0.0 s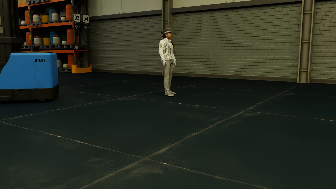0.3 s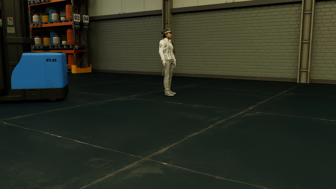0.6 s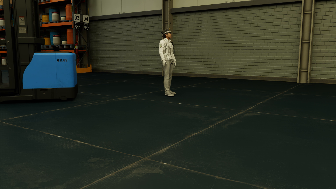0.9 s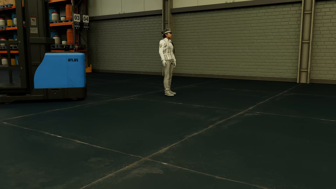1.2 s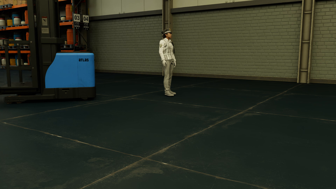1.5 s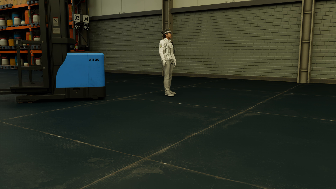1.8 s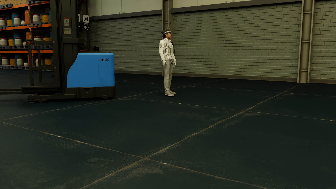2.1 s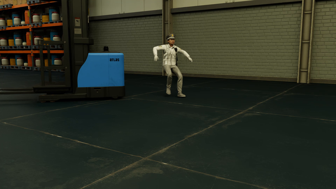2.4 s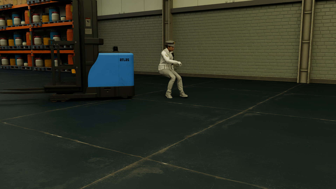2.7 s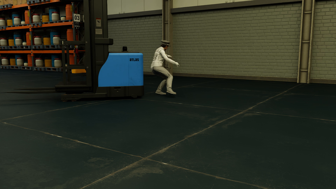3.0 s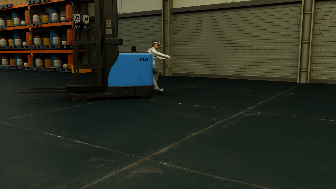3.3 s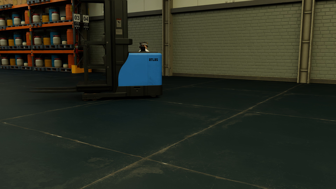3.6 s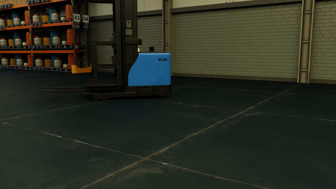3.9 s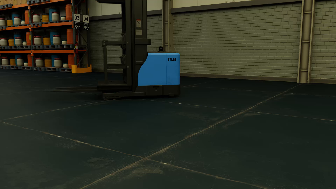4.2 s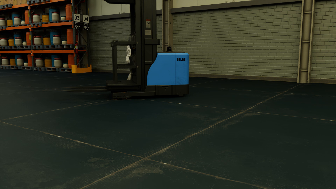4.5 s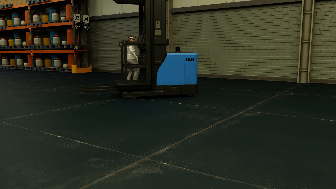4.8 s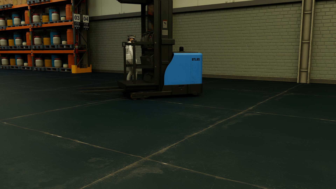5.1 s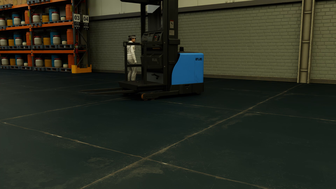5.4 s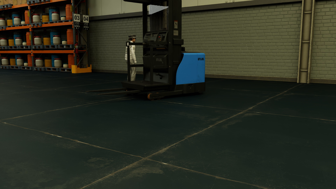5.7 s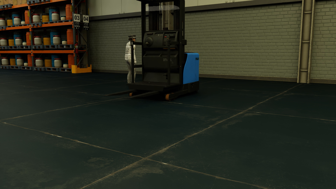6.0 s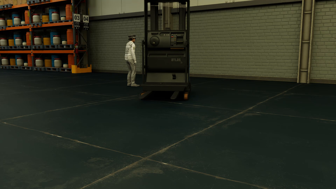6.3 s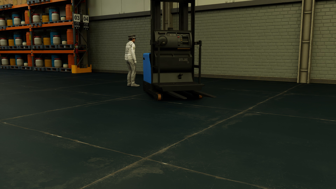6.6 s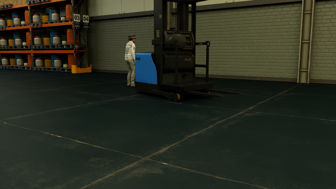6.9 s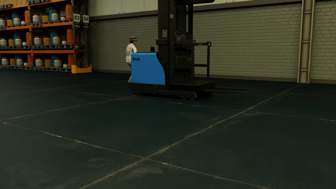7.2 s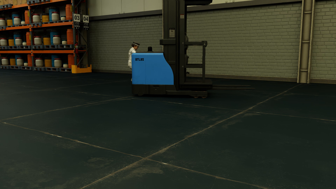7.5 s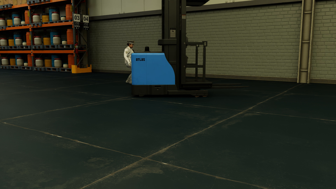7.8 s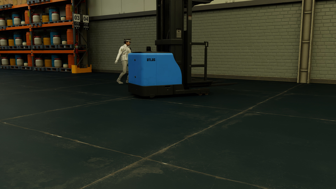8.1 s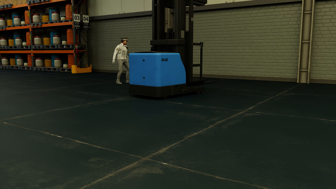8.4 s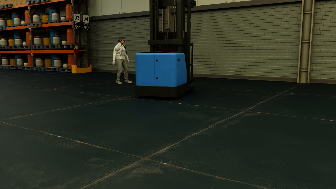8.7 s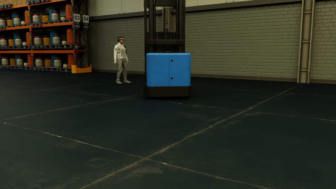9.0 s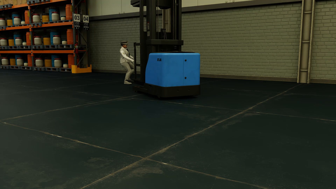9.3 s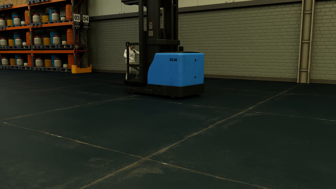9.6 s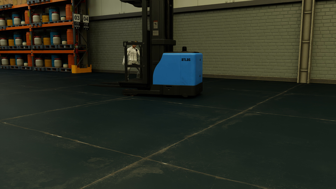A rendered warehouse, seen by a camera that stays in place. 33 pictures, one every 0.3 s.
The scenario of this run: Near miss between a forklift and a person.
